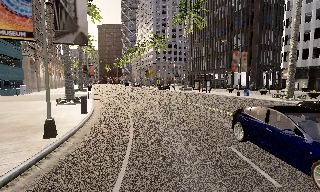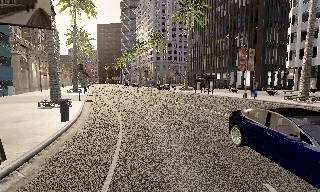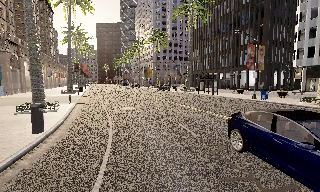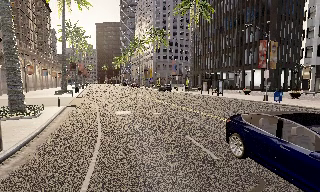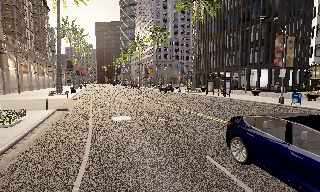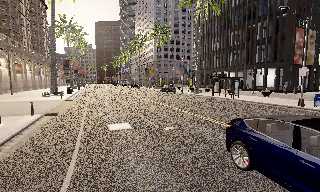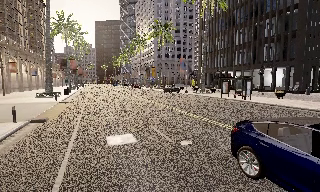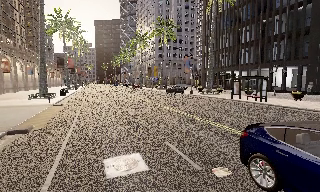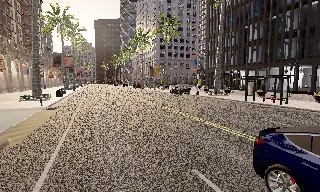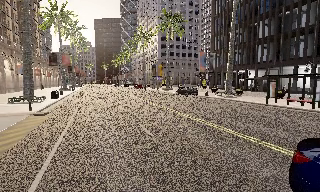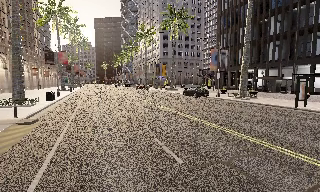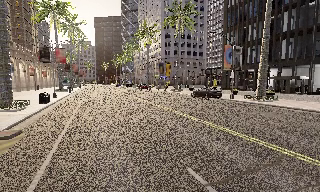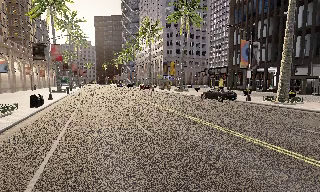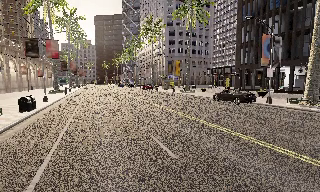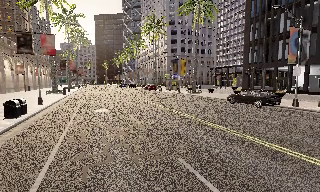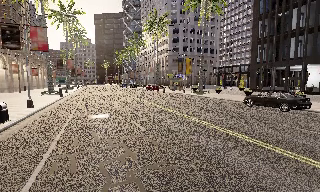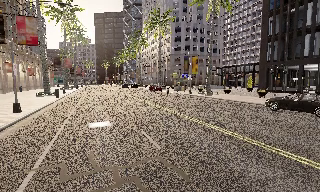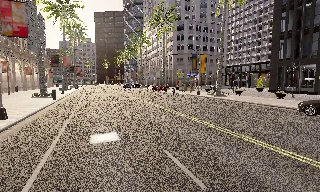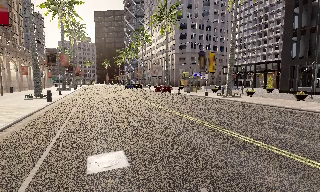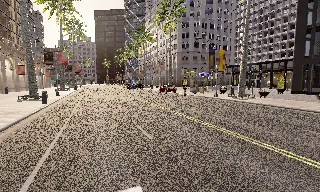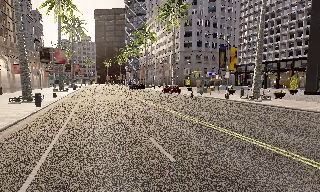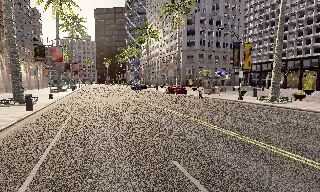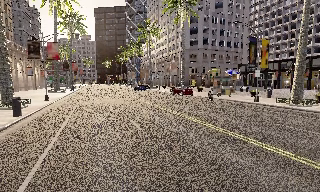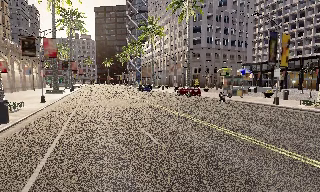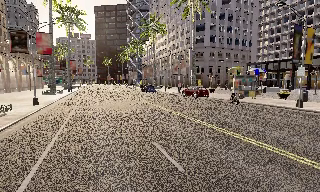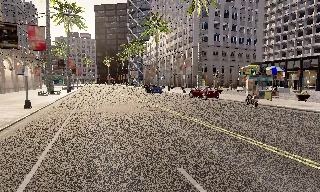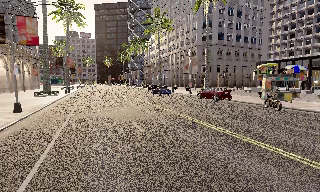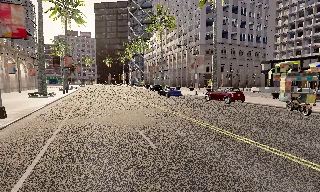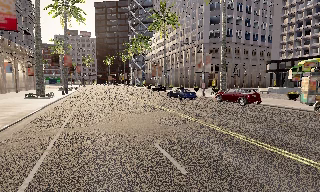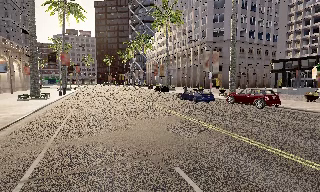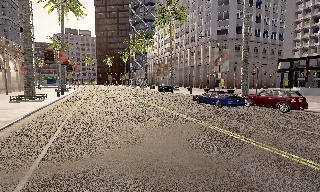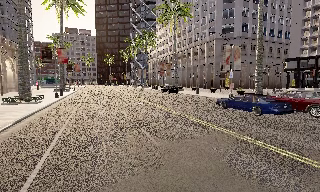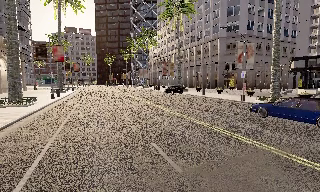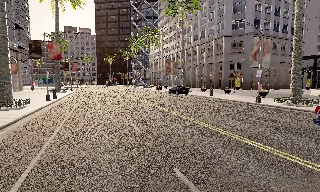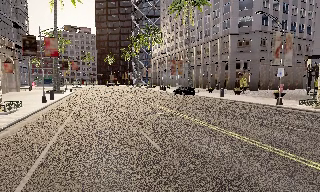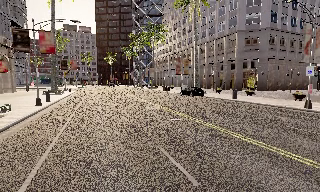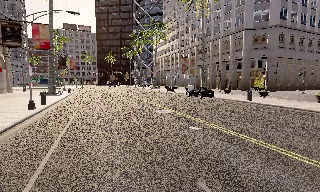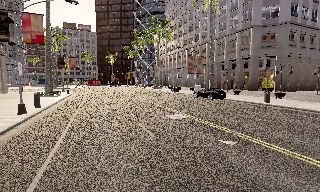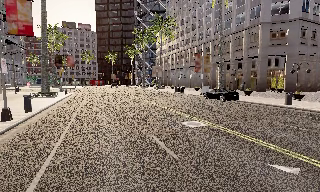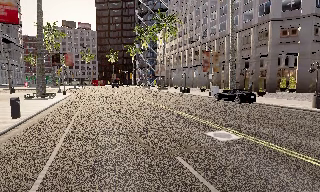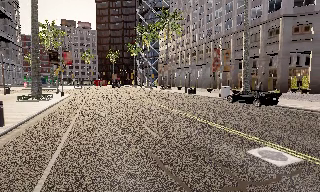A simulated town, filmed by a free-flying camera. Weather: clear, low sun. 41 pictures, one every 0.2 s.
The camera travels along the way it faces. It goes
forward.
0.0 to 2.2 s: The camera travels forward, about 25 m, so what stands in front looms larger.
2.2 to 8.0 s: The camera travels forward and to its left, about 60 m, so what stands in front looms larger.
The film runs backward here.
